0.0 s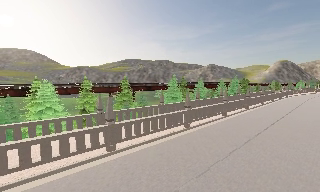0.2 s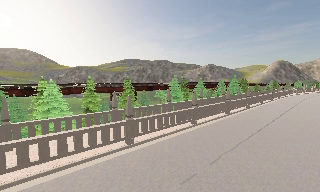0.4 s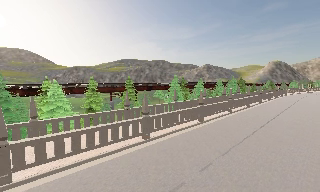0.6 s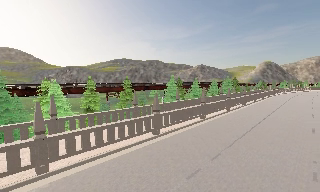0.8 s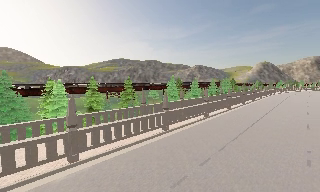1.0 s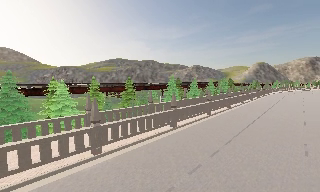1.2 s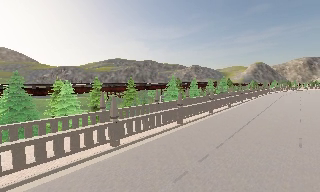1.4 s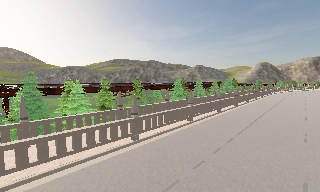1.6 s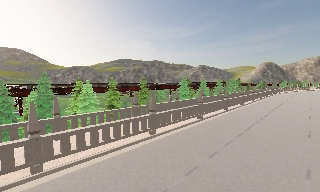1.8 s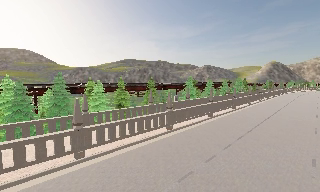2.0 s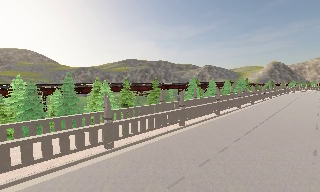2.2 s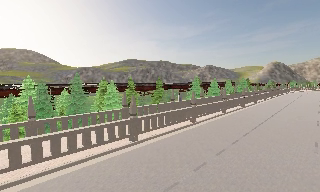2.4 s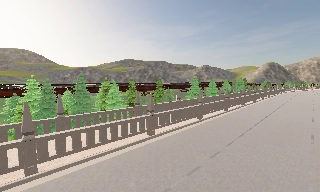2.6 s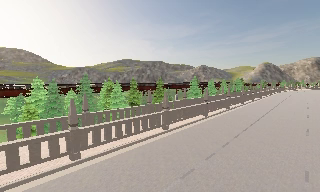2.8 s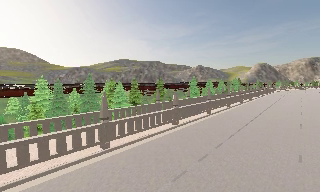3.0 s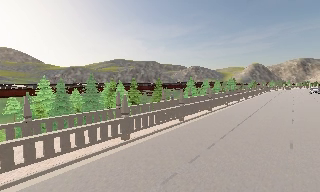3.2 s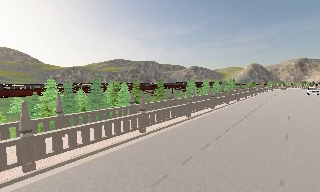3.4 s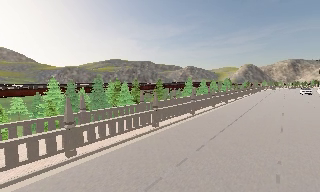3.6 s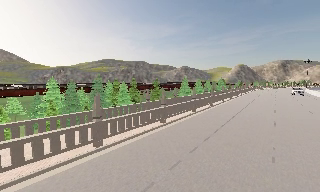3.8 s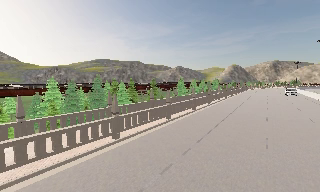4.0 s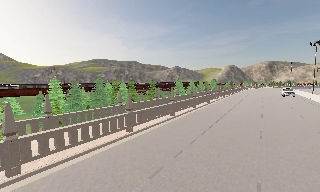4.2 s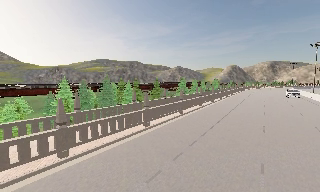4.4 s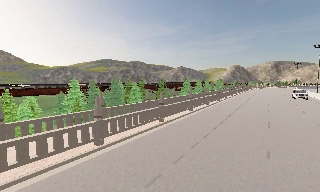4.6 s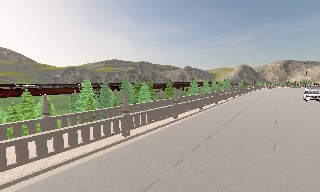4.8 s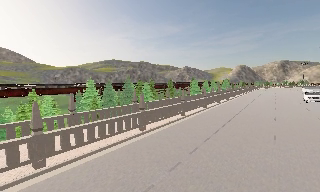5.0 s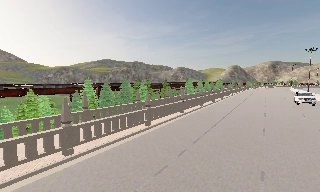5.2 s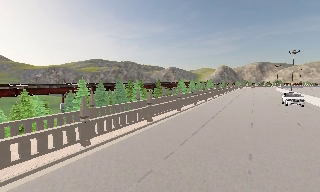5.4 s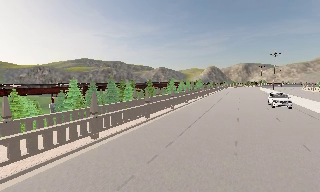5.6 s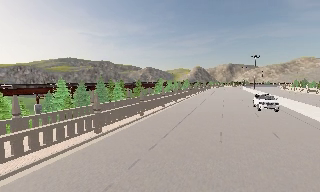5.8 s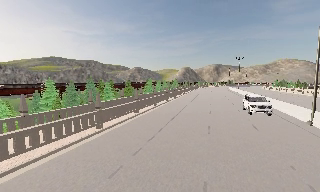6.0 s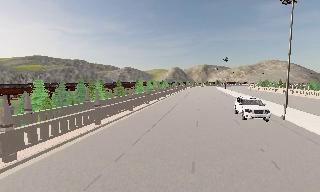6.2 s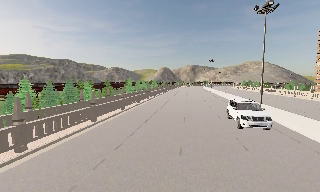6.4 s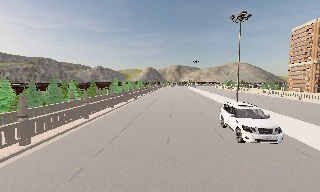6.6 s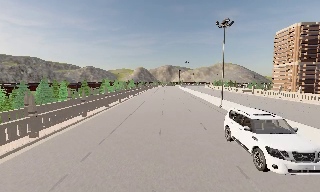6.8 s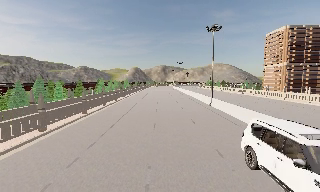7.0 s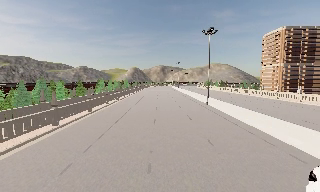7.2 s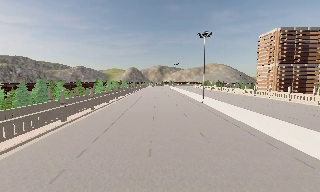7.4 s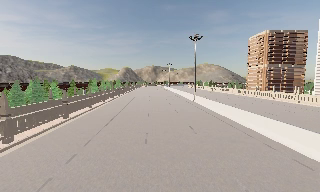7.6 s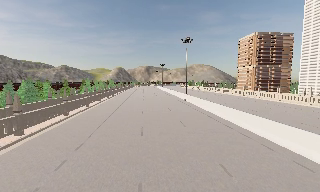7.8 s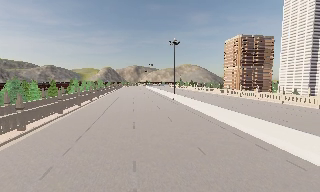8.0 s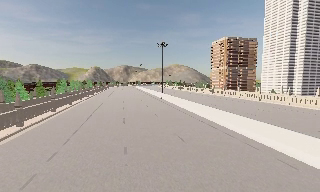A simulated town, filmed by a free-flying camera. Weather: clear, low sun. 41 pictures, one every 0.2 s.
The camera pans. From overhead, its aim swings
clockwise.
0.0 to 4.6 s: The camera pans to its right, which is clockwise from overhead, by about 10 degrees. It travels backward and to its left, about 35 m, so what stands in front gets smaller.
4.6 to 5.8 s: The camera pans to its right, which is clockwise from overhead, by about 20 degrees. It travels backward and to its left, about 9 m, so what stands in front gets smaller.
5.8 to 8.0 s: The camera swings to its right by about 30 degrees, and the scene slides to the left. It travels backward, about 17 m.
The film runs forward here.
